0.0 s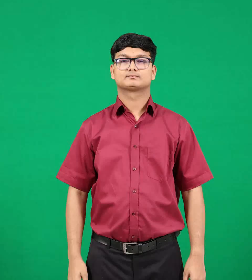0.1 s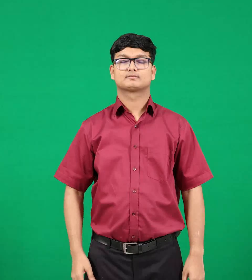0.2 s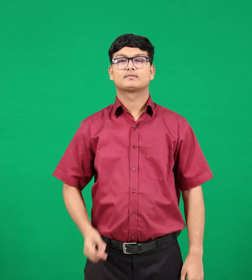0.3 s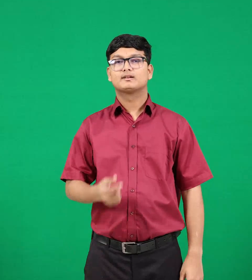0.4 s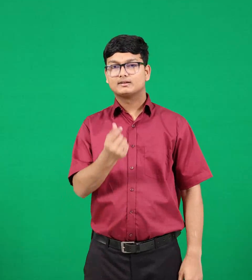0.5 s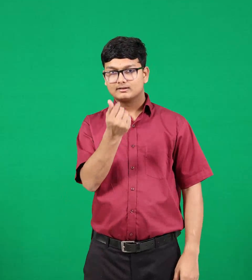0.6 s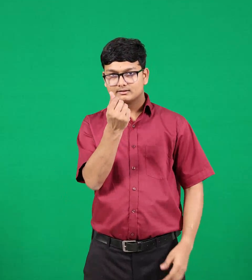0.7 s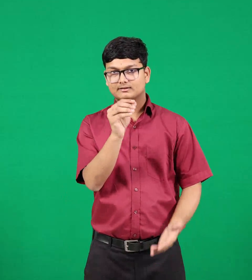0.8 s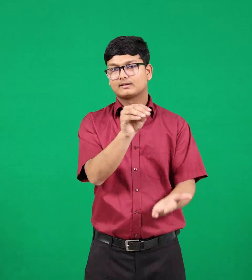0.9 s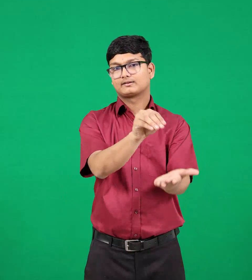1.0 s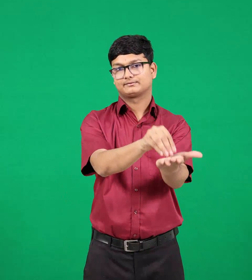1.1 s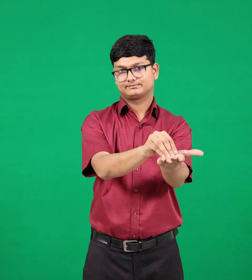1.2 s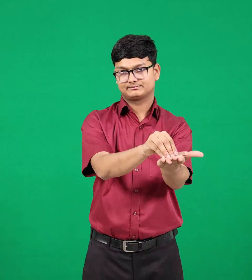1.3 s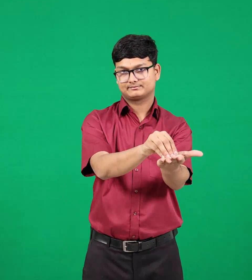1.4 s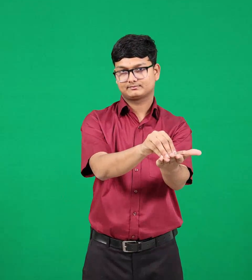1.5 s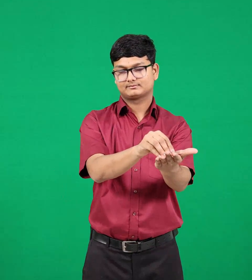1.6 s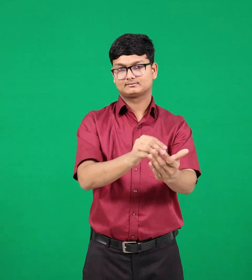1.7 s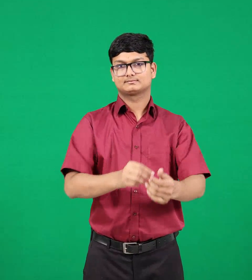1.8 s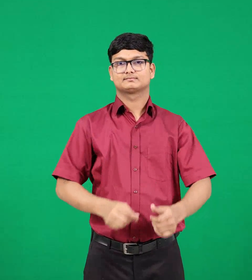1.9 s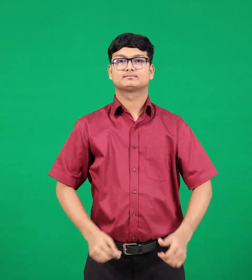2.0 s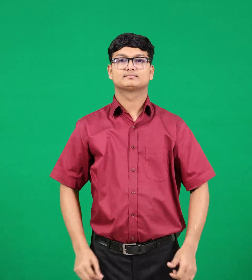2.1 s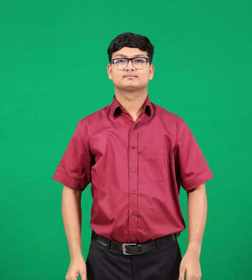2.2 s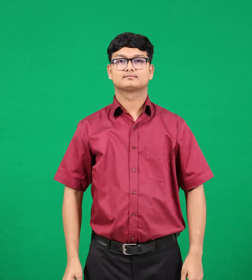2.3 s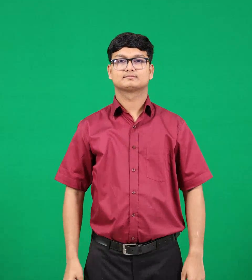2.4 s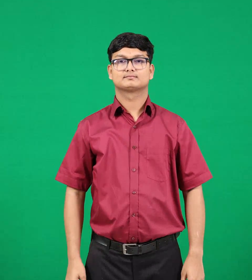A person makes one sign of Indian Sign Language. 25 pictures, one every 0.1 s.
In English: deposite
